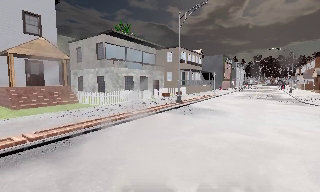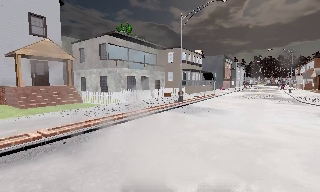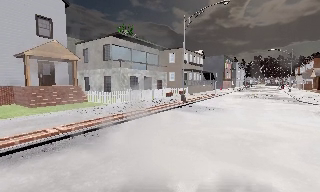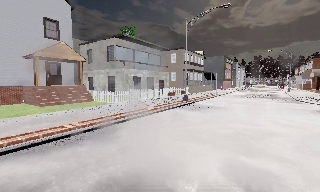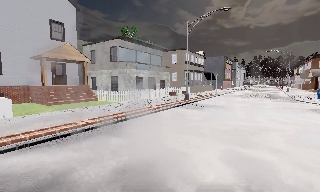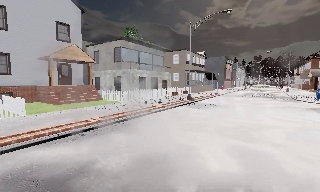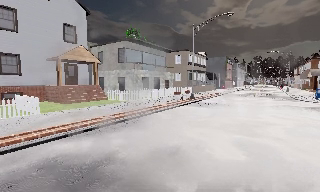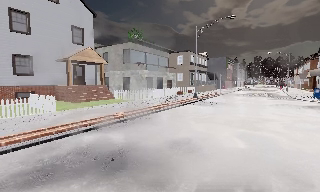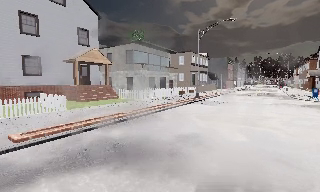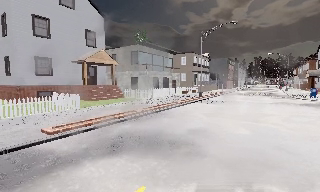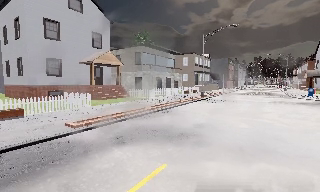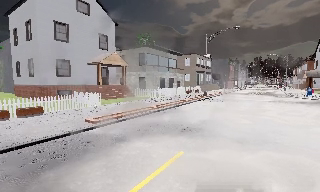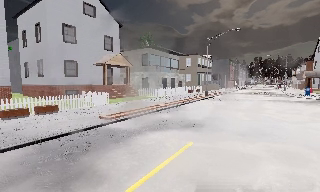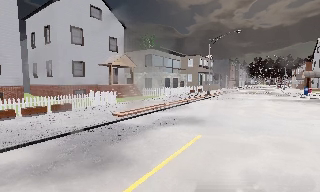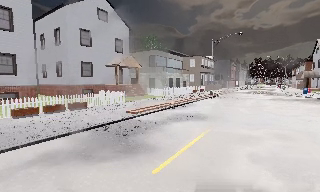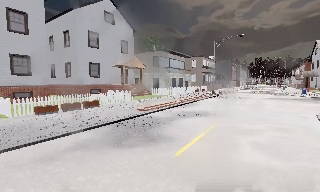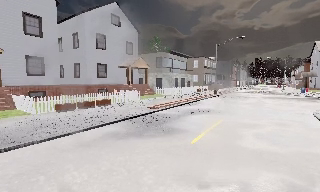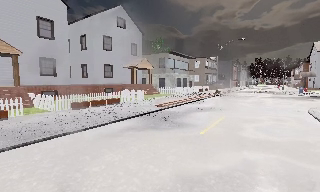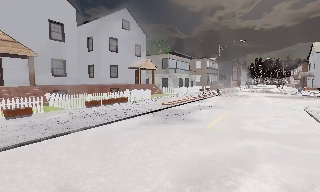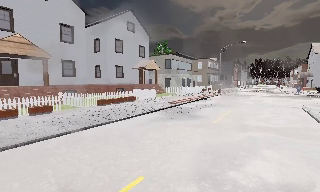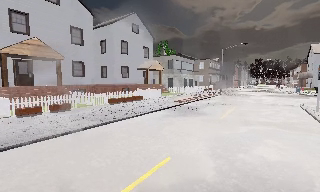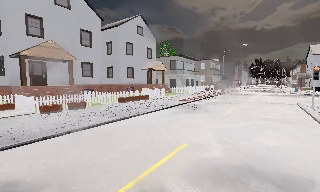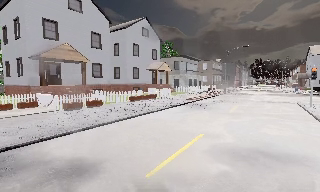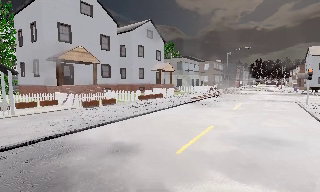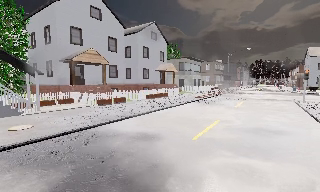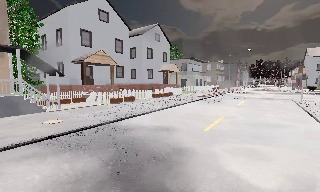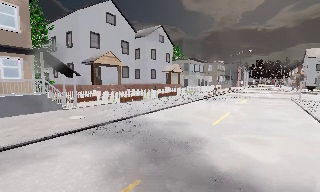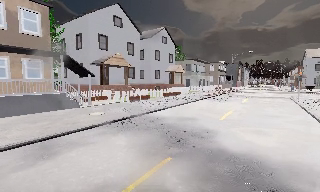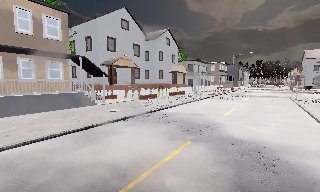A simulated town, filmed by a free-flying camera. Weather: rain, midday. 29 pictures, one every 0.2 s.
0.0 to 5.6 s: The camera travels backward and to its left, about 25 m, so what stands in front gets smaller. It gains speed.
The film runs backward here.
